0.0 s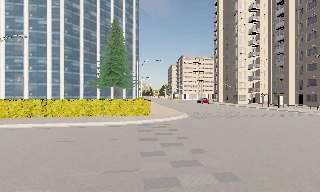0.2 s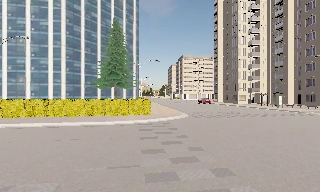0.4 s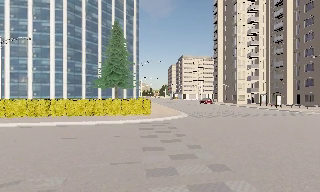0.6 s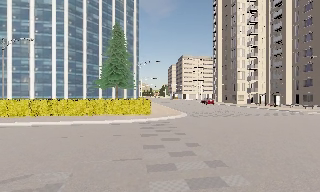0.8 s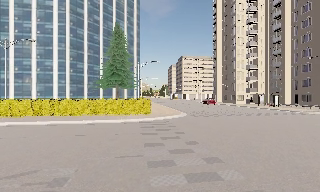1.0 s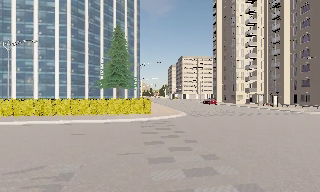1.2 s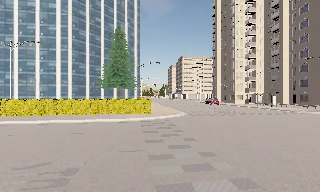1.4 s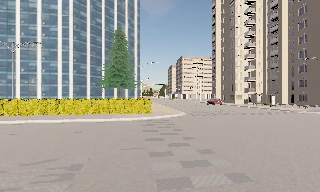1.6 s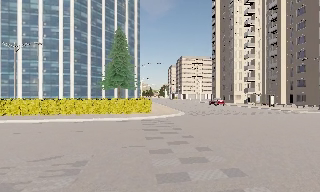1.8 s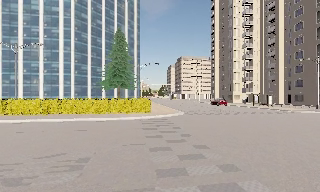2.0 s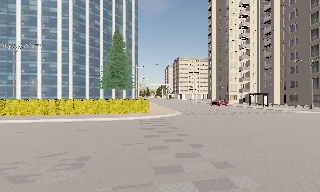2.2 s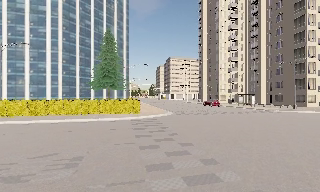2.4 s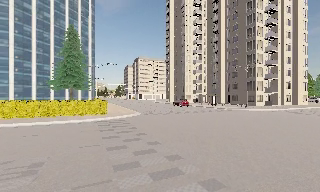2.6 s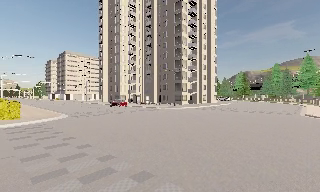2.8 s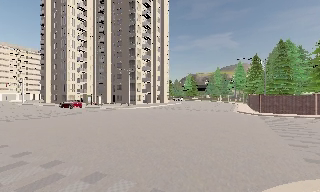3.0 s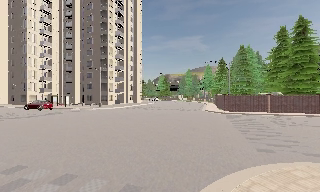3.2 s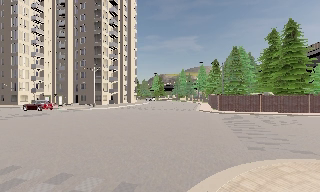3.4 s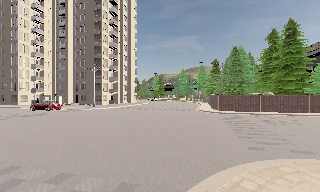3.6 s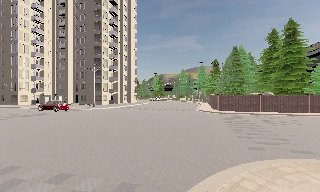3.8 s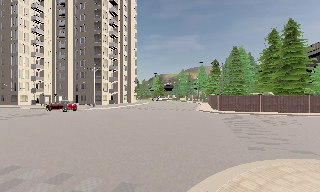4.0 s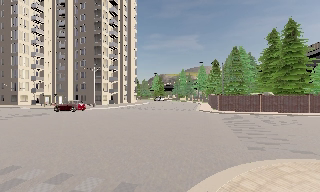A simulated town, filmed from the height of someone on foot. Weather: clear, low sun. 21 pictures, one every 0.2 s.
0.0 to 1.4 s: The camera travels backward, about 2 m, so what stands in front gets smaller.
1.4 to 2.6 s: The camera swings to its right by about 40 degrees, and the scene slides to the left. It travels backward, about 1.5 m.
2.6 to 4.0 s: The camera swings to its right by about 30 degrees, and the scene slides to the left. It travels backward, about 0.5 m, so what stands in front gets smaller. It loses speed.
The film runs backward here.
